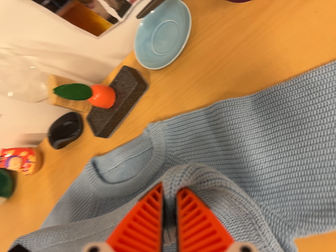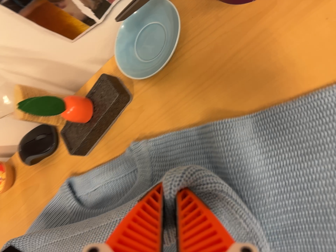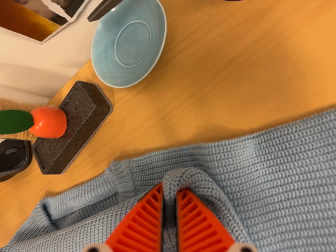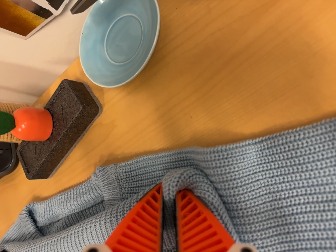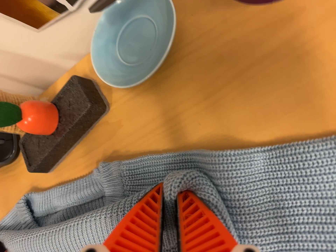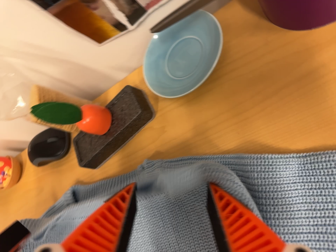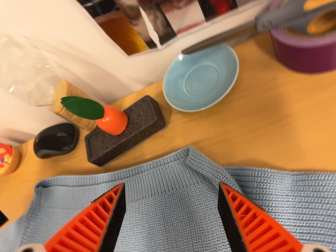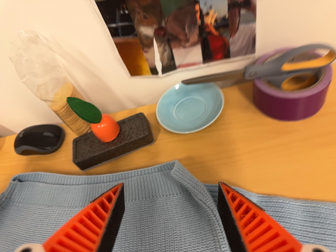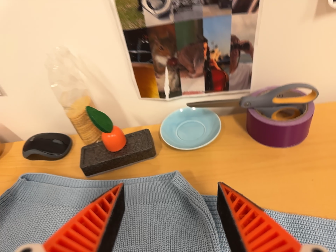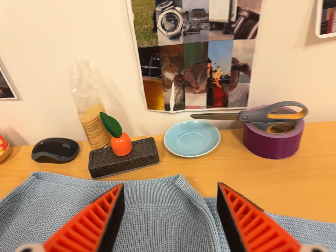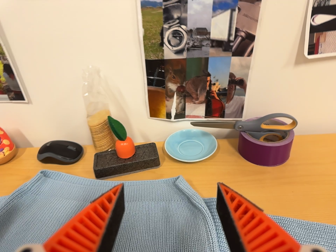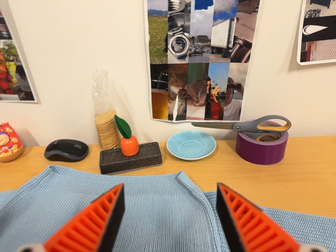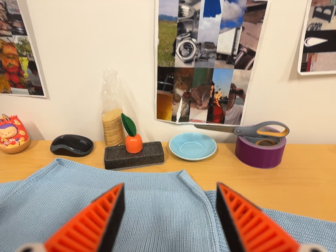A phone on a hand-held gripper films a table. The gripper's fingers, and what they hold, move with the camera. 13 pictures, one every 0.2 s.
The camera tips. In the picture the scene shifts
downward.
The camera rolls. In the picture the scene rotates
clockwise.
0.0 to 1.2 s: The camera travels to its left, about 7 cm. It rolls about its line of sight by about 20 degrees, and the scene rotates clockwise.
1.2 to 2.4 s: The camera pans to its right by about 15 degrees. It travels backward, toward the bottom of its view and to its left, about 26 cm. Its aim tips toward the top of its view by about 30 degrees. It rolls about its line of sight by about 25 degrees, and the scene rotates clockwise.
The film runs forward here.
